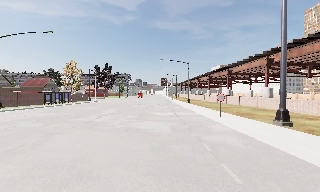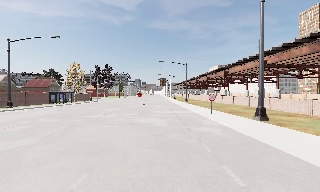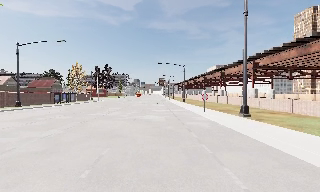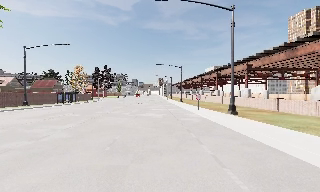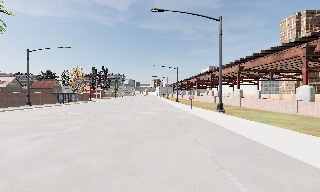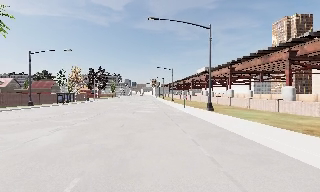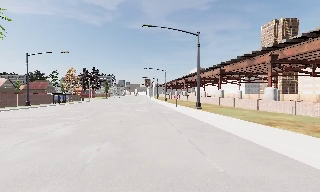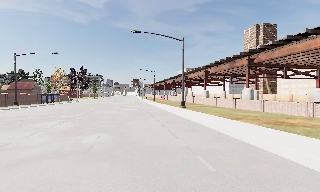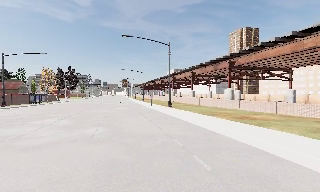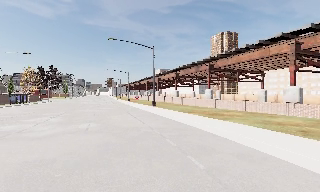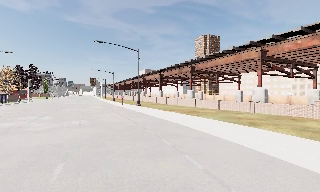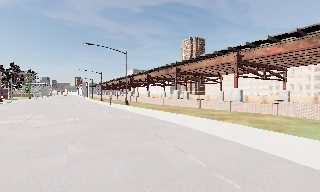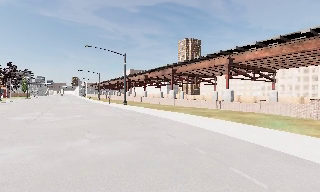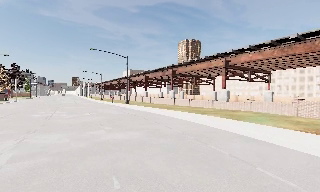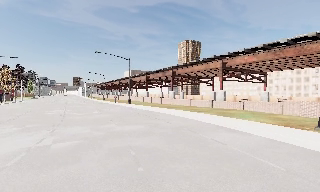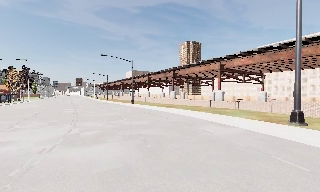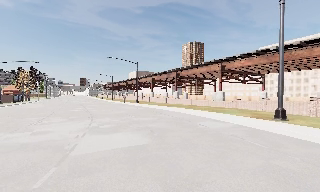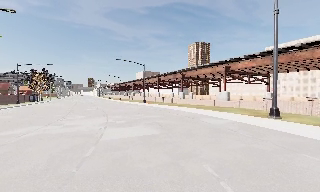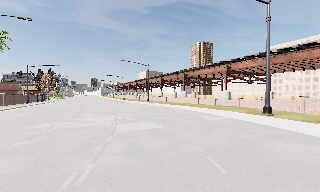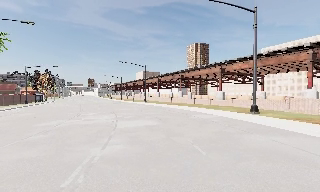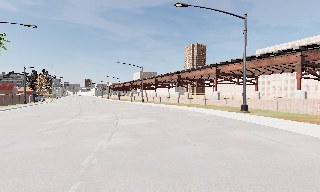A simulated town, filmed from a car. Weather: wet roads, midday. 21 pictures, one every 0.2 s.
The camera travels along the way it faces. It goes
backward.
0.0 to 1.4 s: The camera travels backward, about 13 m, so what stands in front gets smaller.
1.4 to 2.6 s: The camera swings to its right by about 20 degrees, and the scene slides to the left. It travels backward, about 11 m, so what stands in front gets smaller.
2.6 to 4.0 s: The camera travels backward, about 11 m, so what stands in front gets smaller. It loses speed.
The film runs backward here.
